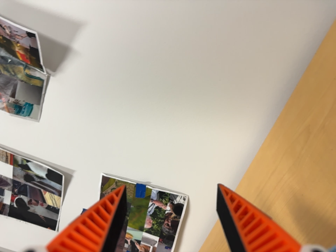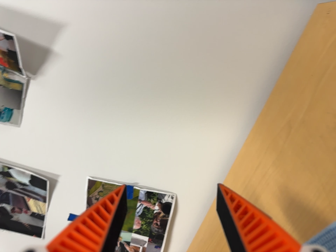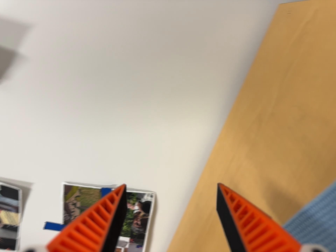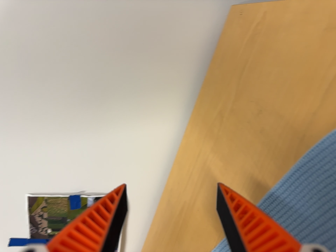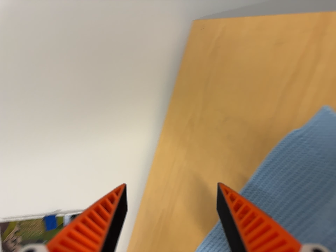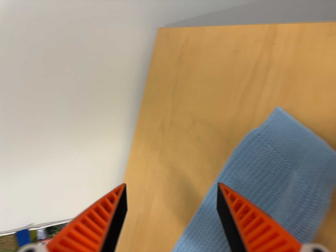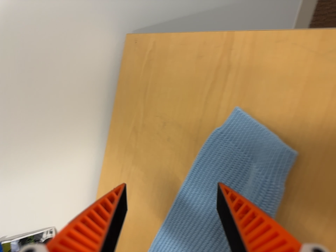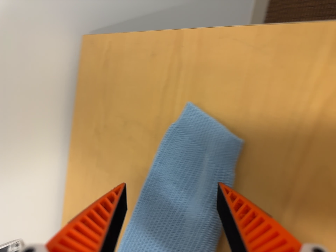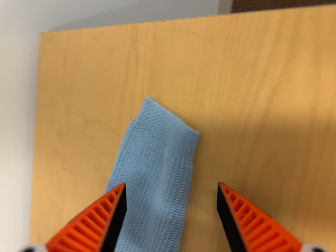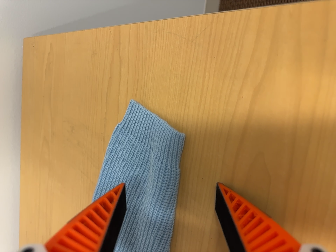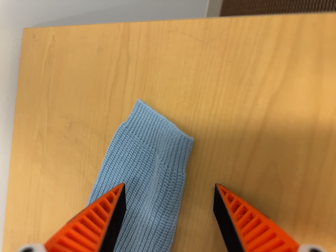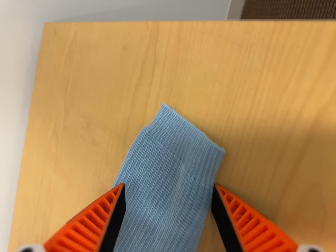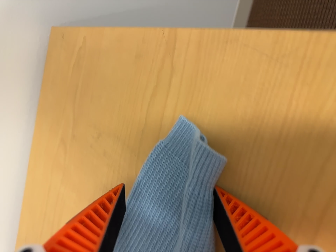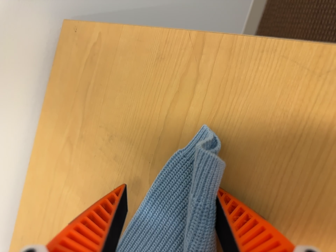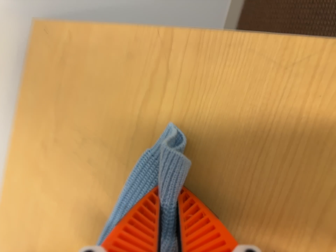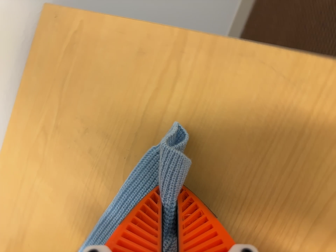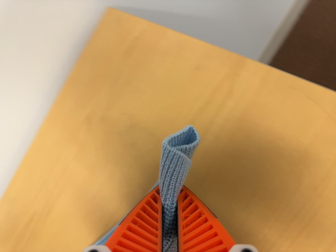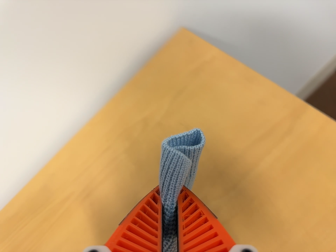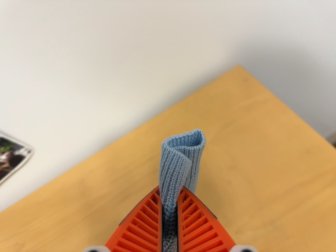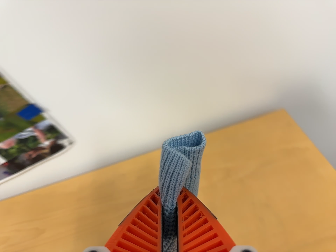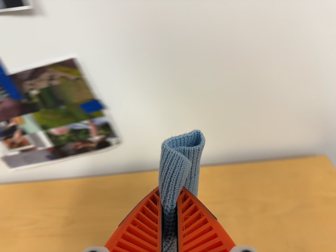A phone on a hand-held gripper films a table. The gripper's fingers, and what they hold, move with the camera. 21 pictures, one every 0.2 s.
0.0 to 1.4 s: The scene slides to the left, as the camera pans about 45 degrees to its right. It travels backward, about 8 cm. It rolls about its line of sight by about 25 degrees, and the scene rotates counterclockwise.
1.4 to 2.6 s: The camera travels forward and to its left, about 8 cm, so what stands in front looms larger.
2.6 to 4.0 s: The camera travels to its left, about 40 cm, so close, fixed things drift to the right. Its aim tips toward the top of its view by about 15 degrees, and the scene shifts downward. It rolls about its line of sight by about 70 degrees, and the scene rotates clockwise.
The film runs forward here.
